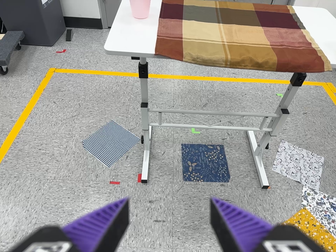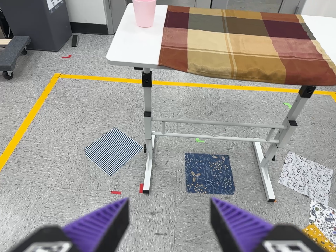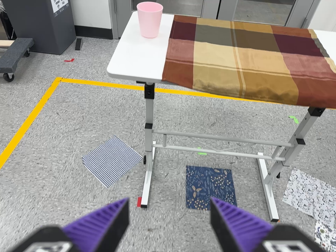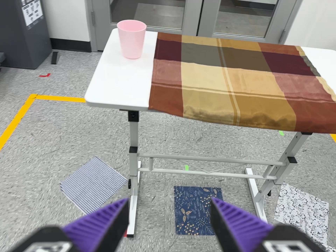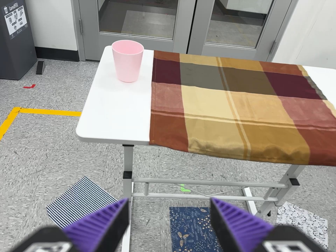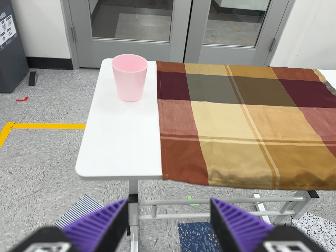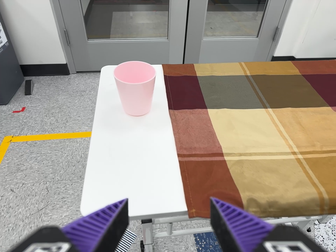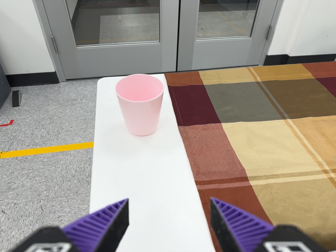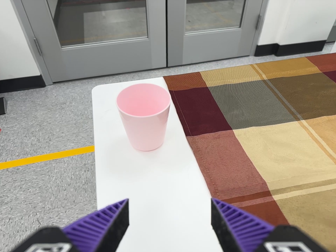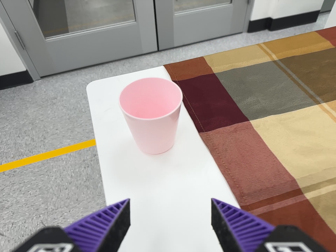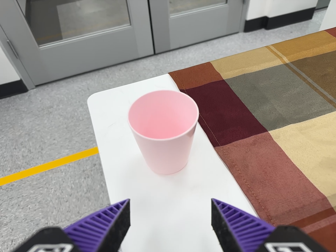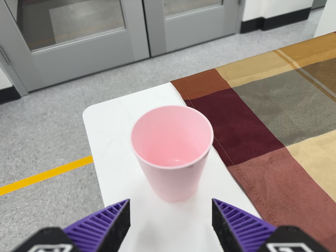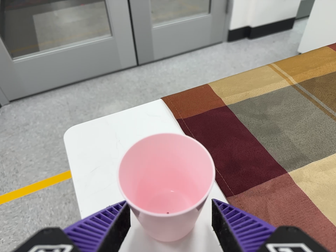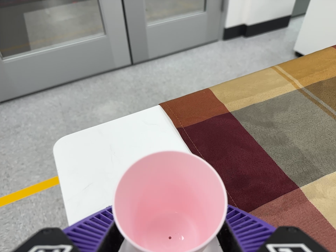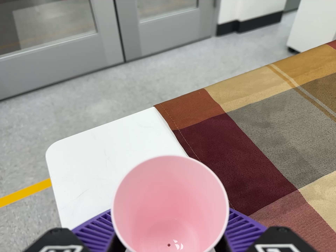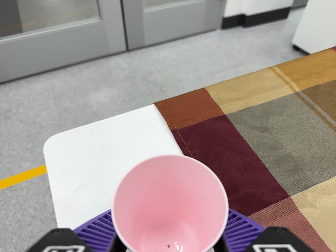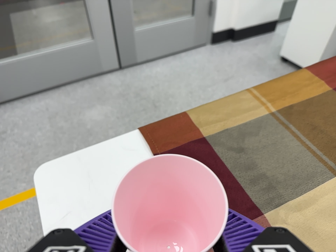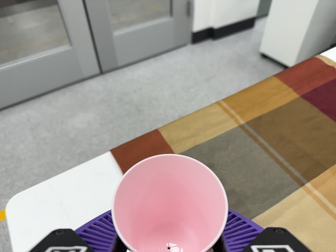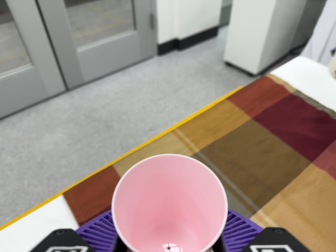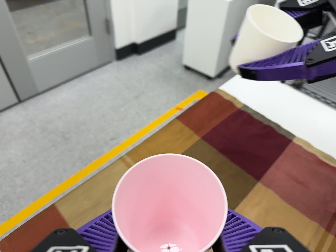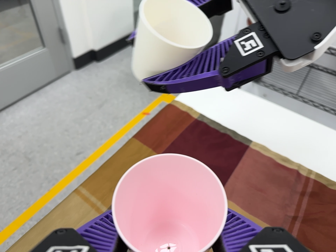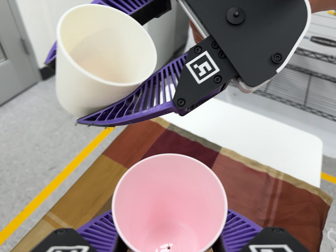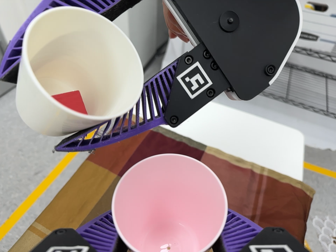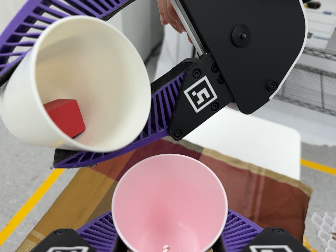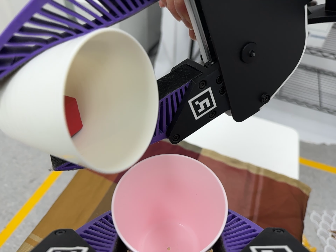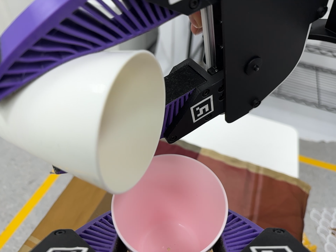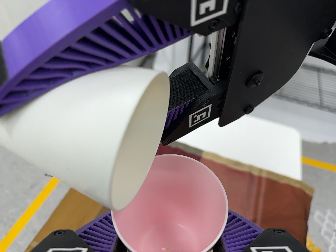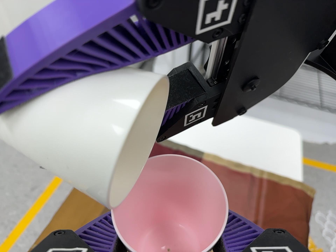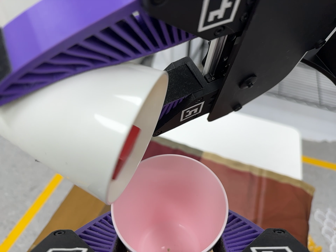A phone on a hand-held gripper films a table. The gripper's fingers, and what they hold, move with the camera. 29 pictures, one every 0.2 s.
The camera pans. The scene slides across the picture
to the left.
0.0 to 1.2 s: The camera travels forward and toward the top of its view, about 50 cm, so what stands in front looms larger.
1.2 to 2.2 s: The camera travels forward, toward the top of its view and to its left, about 26 cm, so what stands in front looms larger. It rolls about its line of sight by about 15 degrees, and the scene rotates counterclockwise.
2.2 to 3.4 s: The camera travels toward the top of its view, about 12 cm, so close, fixed things drift downward.
3.4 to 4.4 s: The camera swings to its right by about 25 degrees, and the scene slides to the left. It travels toward the top of its view and to its right, about 22 cm, so close, fixed things drift downward. It rolls about its line of sight by about 20 degrees, and the scene rotates counterclockwise.
4.4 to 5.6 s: The camera shifts only a little, or ends up much as it began.
The film runs forward here.
